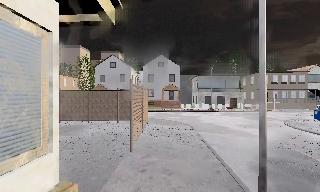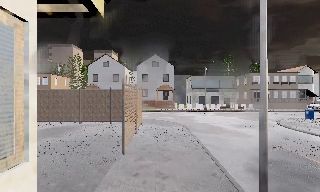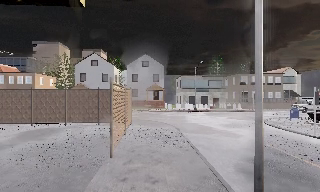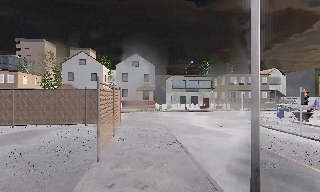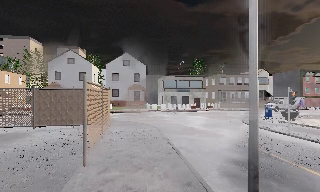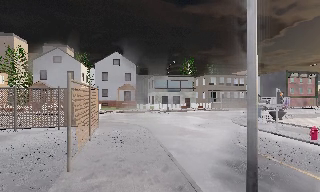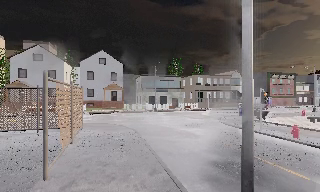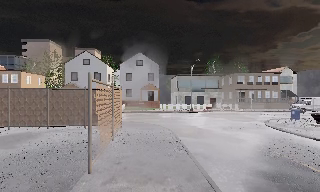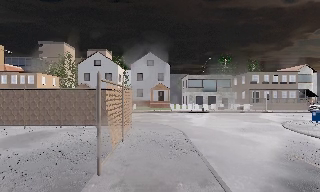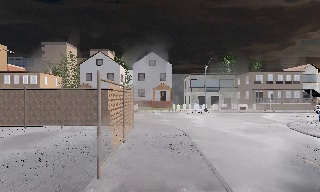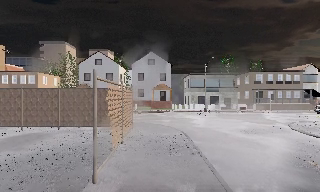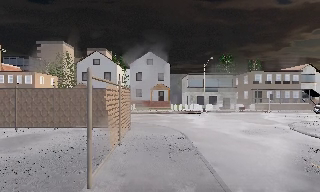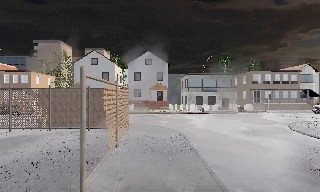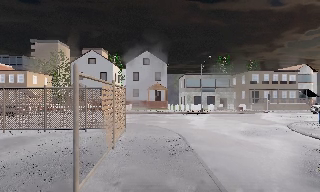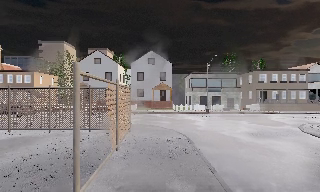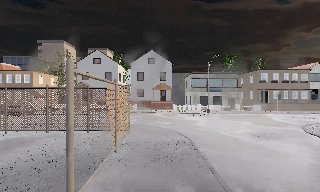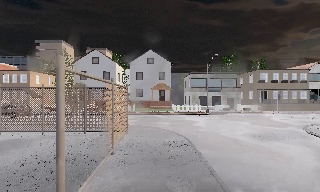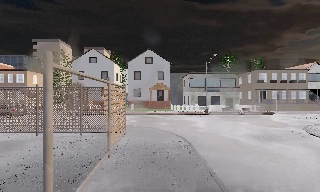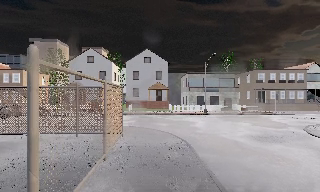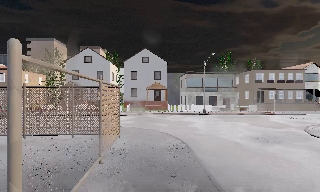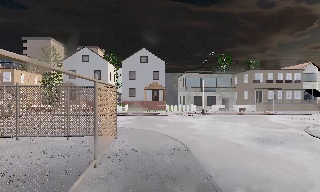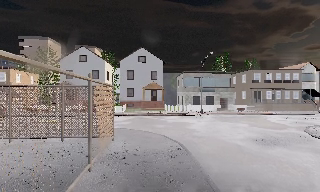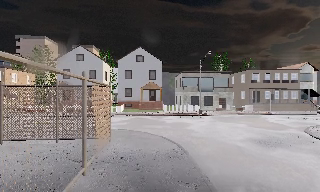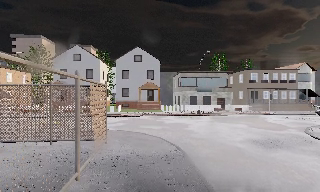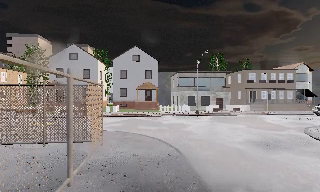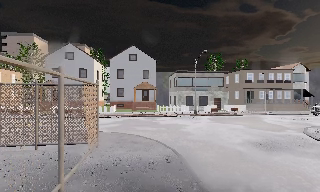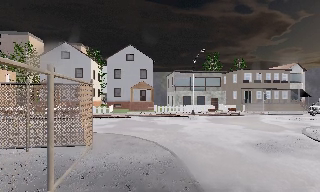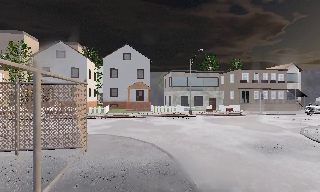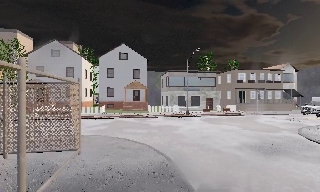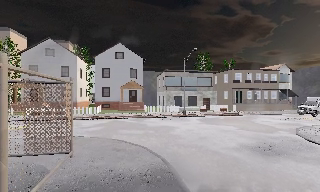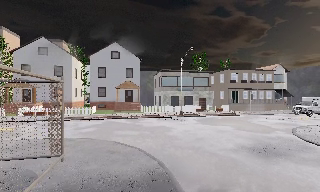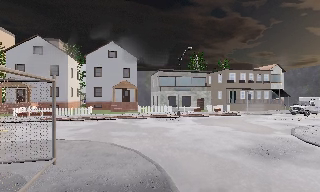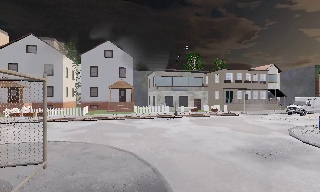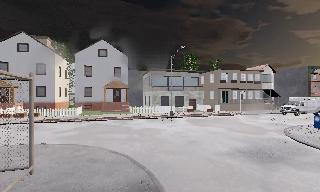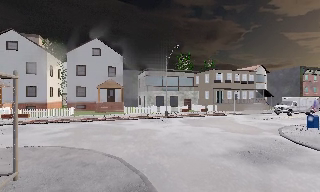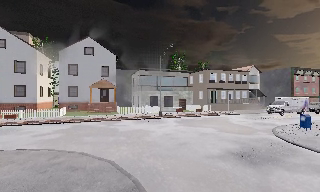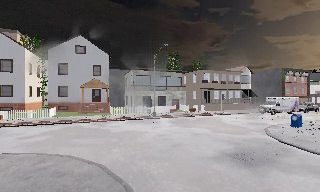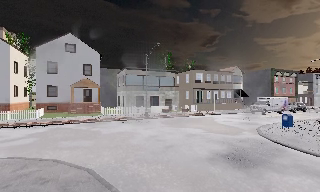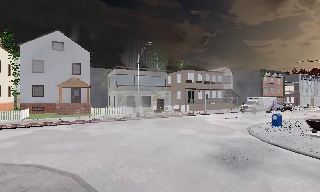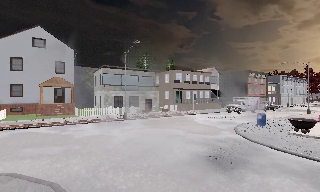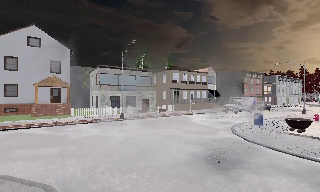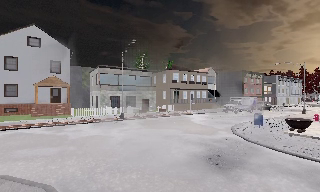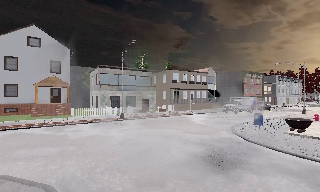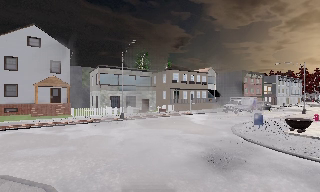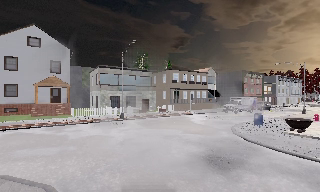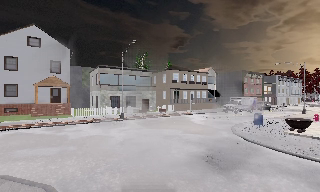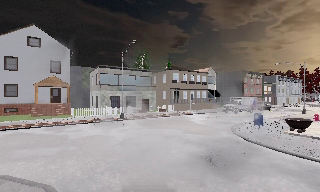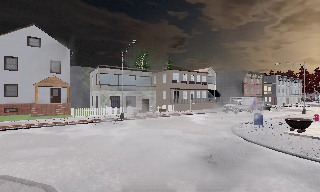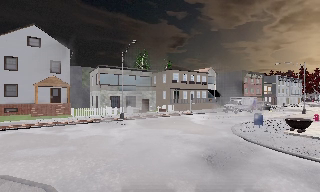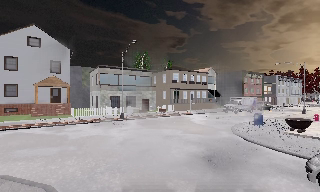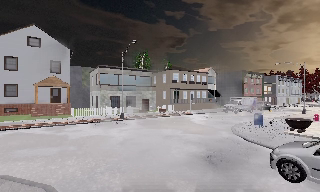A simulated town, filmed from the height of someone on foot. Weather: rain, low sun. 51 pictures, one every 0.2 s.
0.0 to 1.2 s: The camera swings to its right by about 20 degrees, and the scene slides to the left. It travels forward, about 1.5 m, so what stands in front looms larger.
1.2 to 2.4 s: The scene slides to the right, as the camera pans about 15 degrees to its left. It travels forward, about 1.5 m, so what stands in front looms larger.
2.4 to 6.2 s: The camera swings to its right by about 10 degrees, and the scene slides to the left. It travels forward, about 5 m, so what stands in front looms larger.
6.2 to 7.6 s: The camera pans to its right, which is clockwise from overhead, by about 15 degrees. It travels forward, about 2 m, so what stands in front looms larger.
7.6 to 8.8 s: The camera shifts only a little, or ends up much as it began.
8.8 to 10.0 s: The camera keeps its place and its aim.
The film runs forward here.
